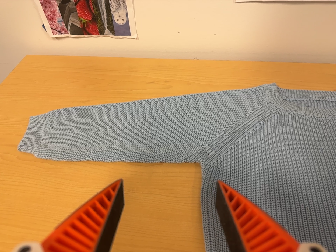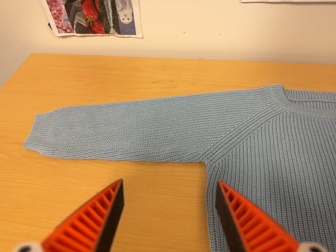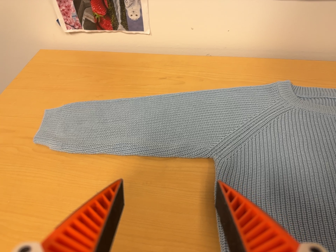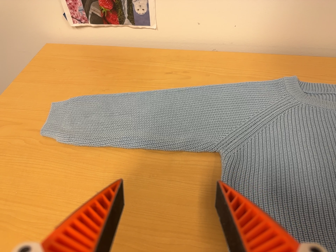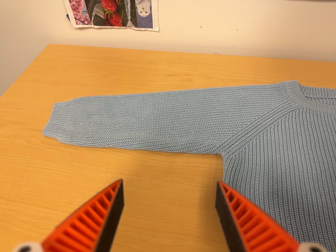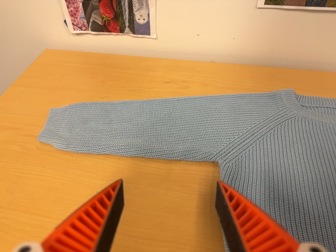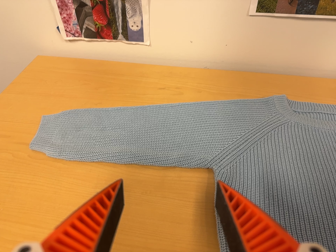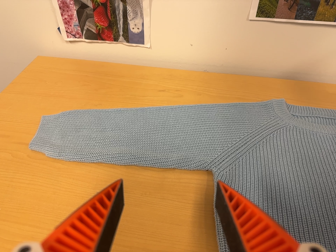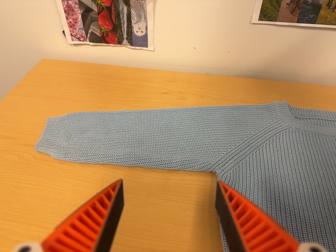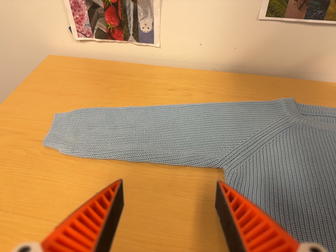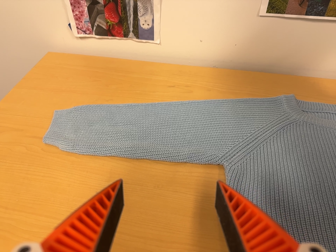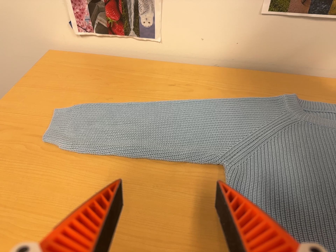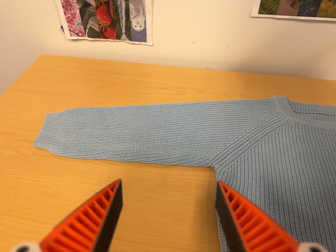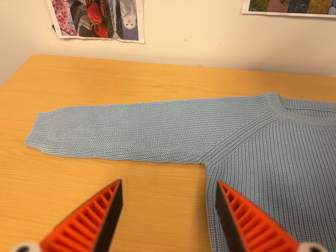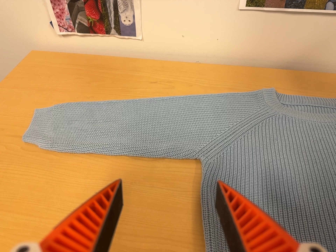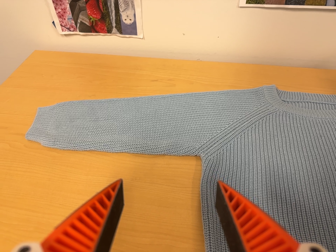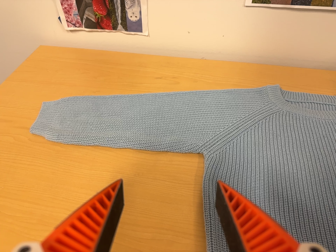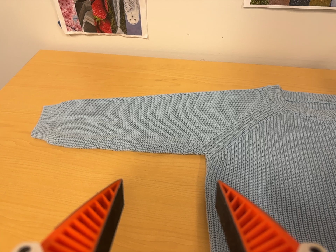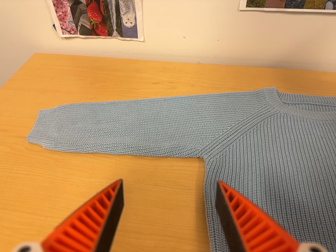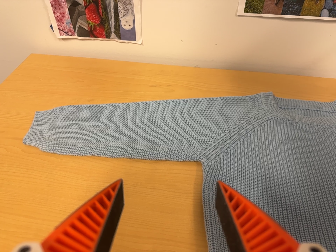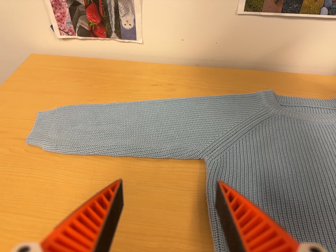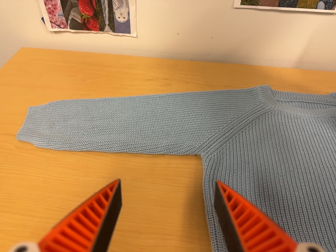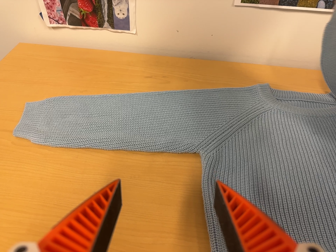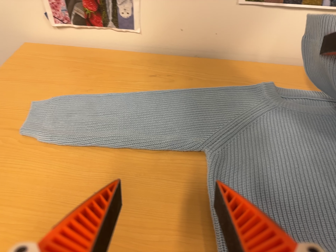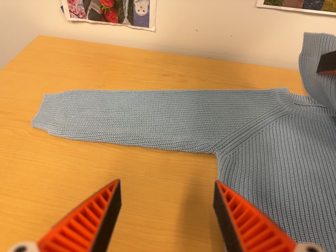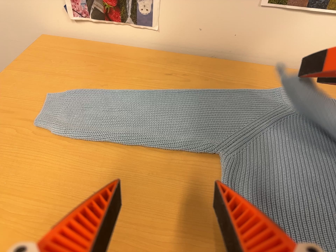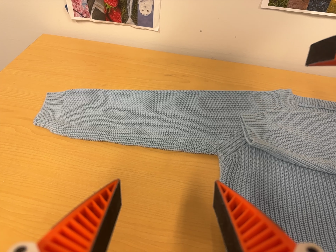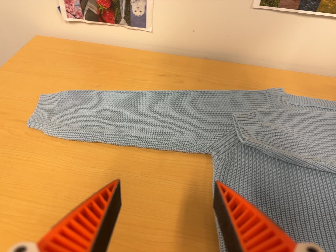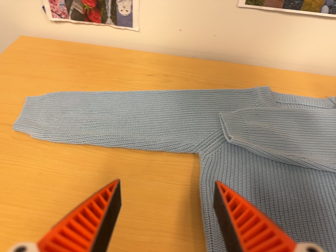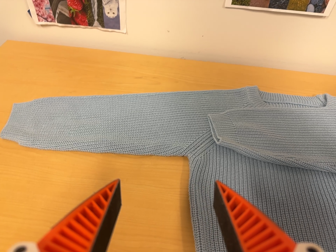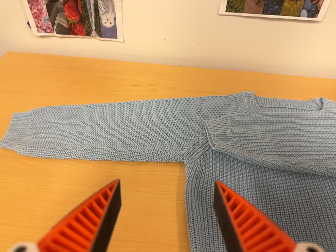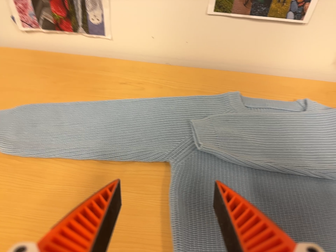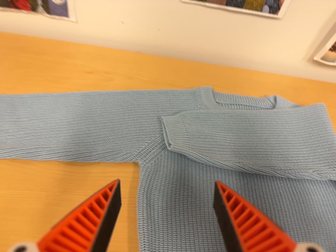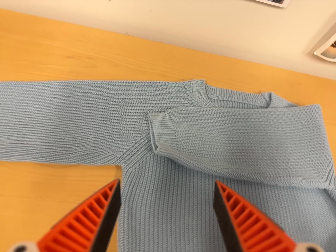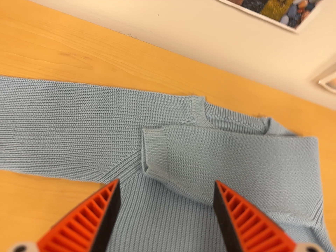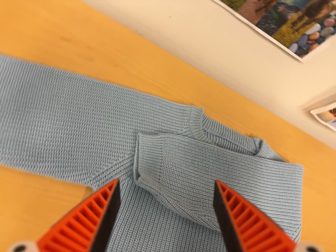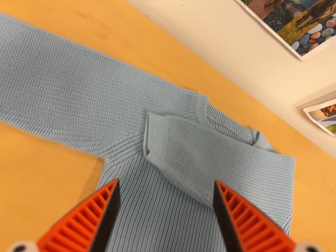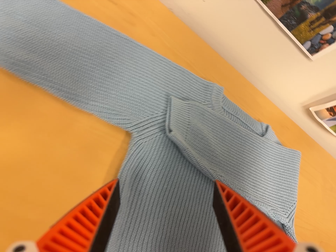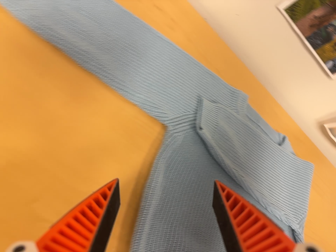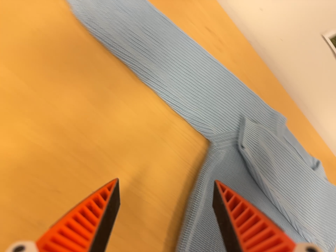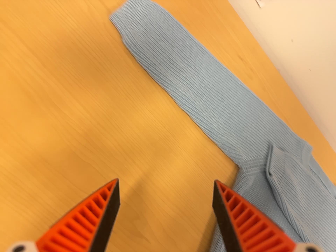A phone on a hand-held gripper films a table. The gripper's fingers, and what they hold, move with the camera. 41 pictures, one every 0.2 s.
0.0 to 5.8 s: The camera shifts only a little, or ends up much as it began.
5.8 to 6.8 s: The camera pans to its right by about 15 degrees. It travels toward the top of its view and forward, about 14 cm. Its aim tips toward the bottom of its view by about 15 degrees. It rolls about its line of sight by about 10 degrees, and the scene rotates clockwise.
6.8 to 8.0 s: The camera travels to its left and backward, about 24 cm, so close, fixed things drift to the right. It rolls about its line of sight by about 30 degrees, and the scene rotates clockwise.
The film runs forward here.
